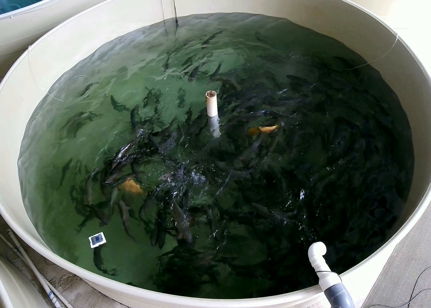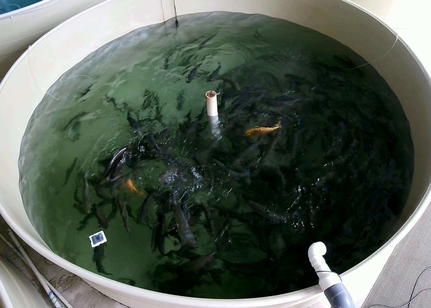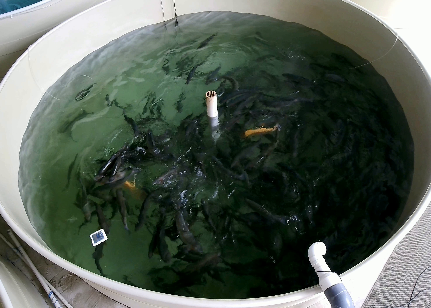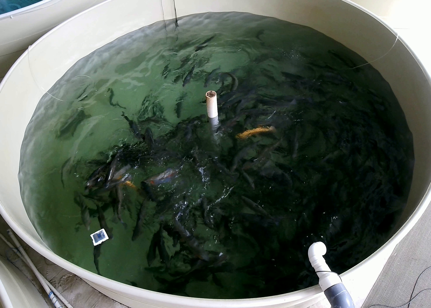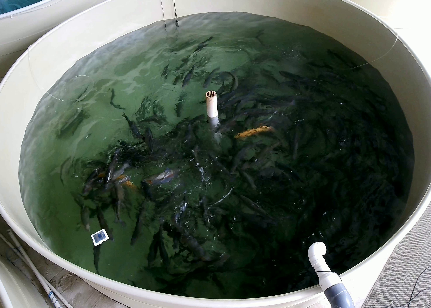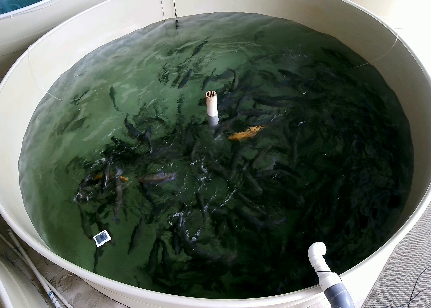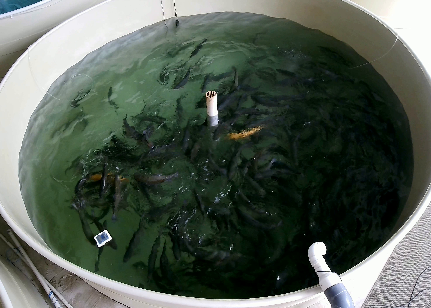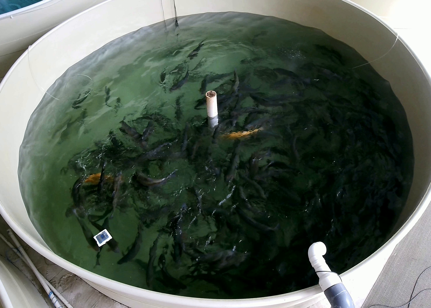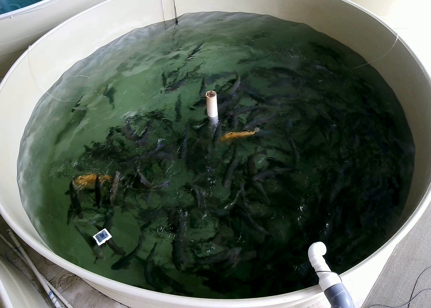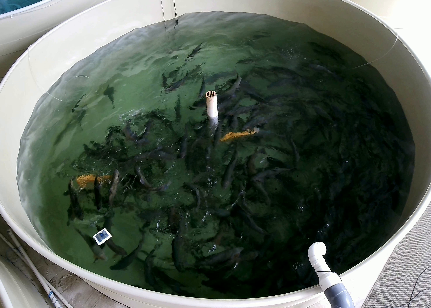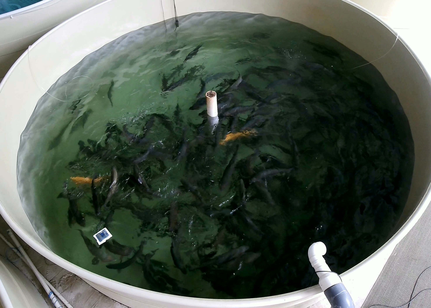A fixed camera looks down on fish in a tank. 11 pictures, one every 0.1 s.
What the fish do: Foraging.
